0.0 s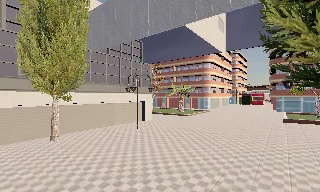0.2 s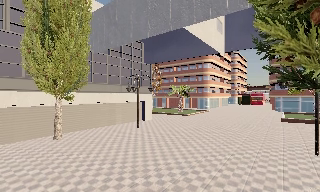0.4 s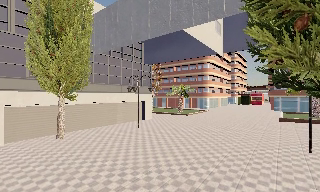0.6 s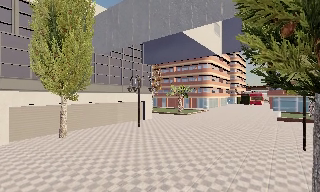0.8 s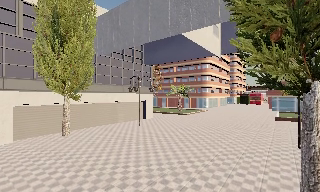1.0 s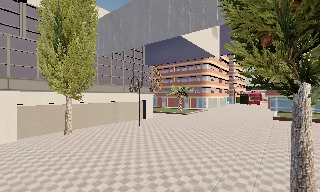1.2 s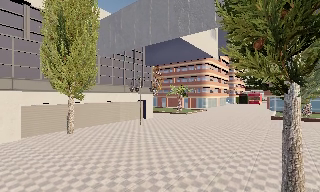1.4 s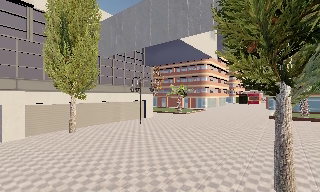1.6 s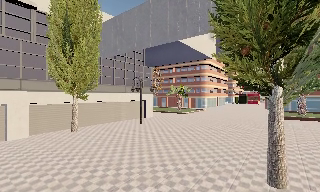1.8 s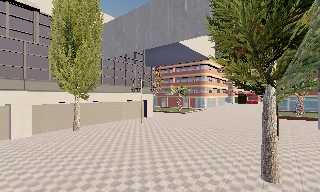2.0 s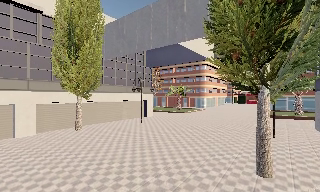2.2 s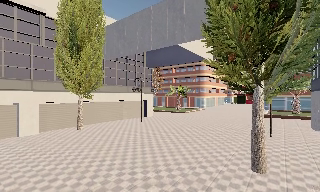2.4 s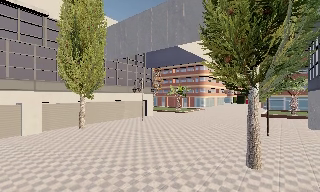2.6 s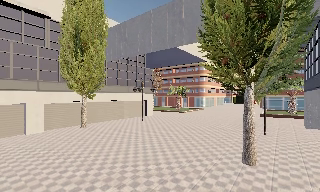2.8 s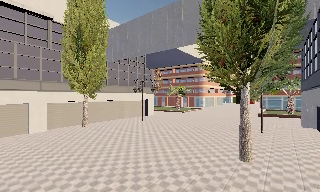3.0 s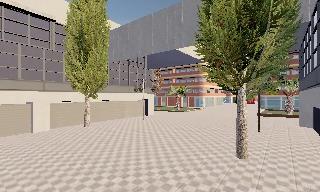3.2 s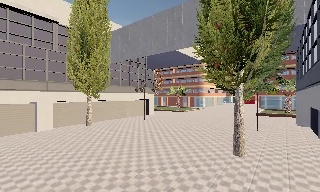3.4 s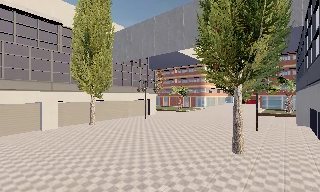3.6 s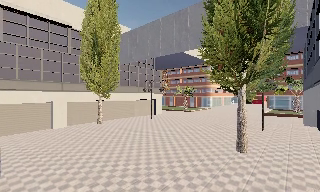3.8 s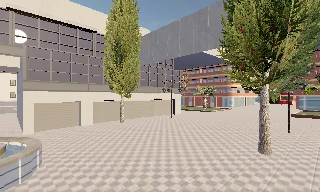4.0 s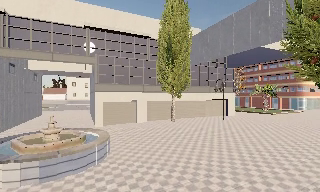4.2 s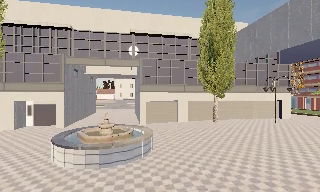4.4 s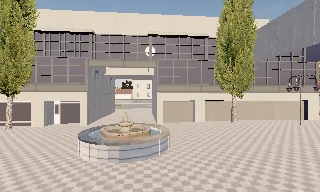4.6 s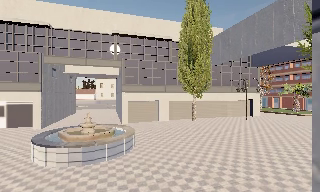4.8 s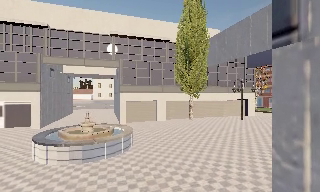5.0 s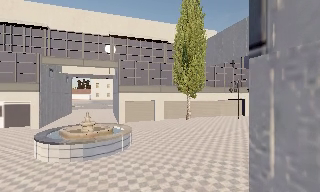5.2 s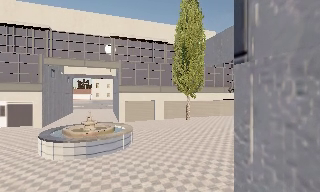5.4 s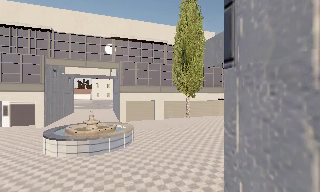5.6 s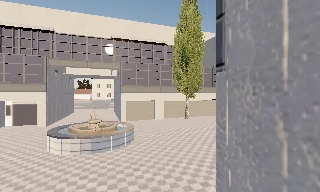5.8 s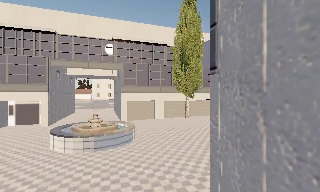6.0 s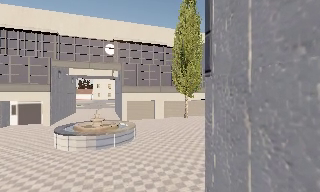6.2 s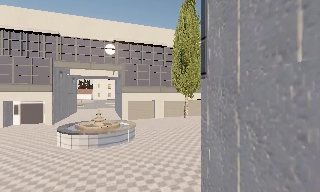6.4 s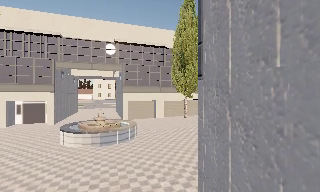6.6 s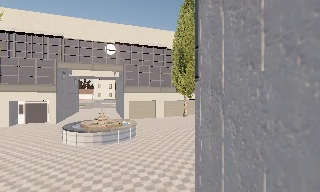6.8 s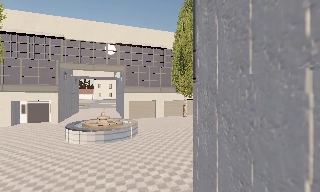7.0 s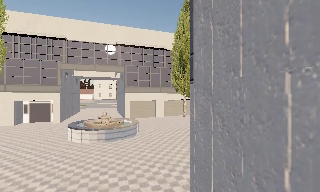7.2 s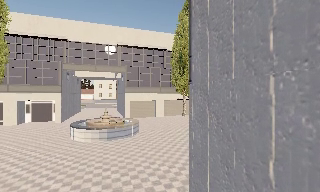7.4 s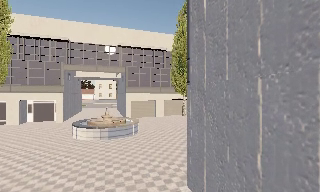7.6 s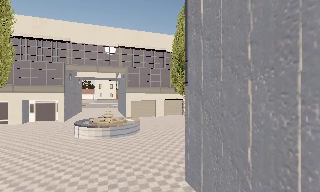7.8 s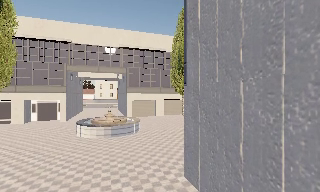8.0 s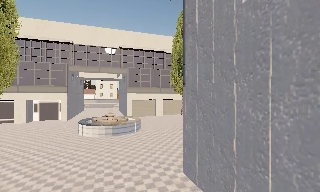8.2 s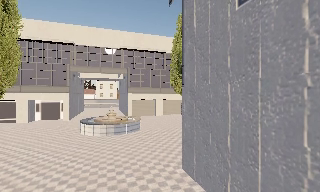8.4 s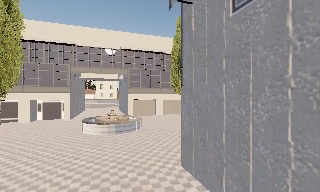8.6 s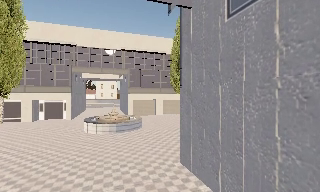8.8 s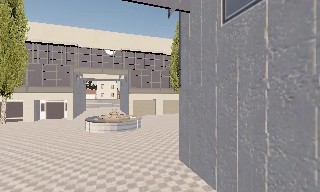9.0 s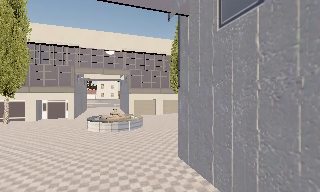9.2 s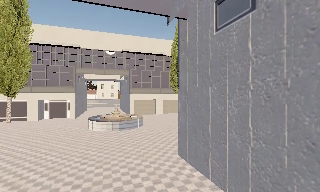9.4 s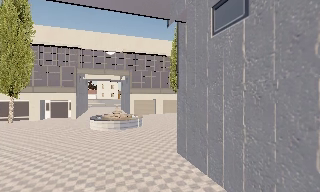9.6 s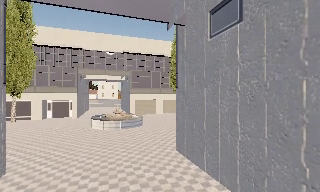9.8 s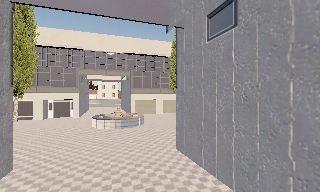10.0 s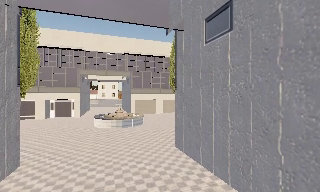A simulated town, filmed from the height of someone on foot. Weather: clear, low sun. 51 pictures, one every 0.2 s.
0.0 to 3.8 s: The camera travels backward, about 5 m, so what stands in front gets smaller.
3.8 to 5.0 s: The camera swings to its left by about 25 degrees, and the scene slides to the right. It travels backward, about 1.5 m, so what stands in front gets smaller.
5.0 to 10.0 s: The camera travels backward, about 7 m, so what stands in front gets smaller.
The film runs backward here.
